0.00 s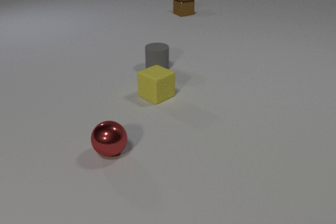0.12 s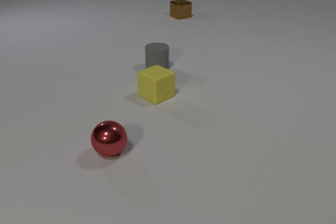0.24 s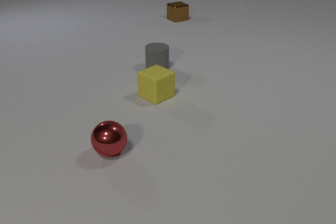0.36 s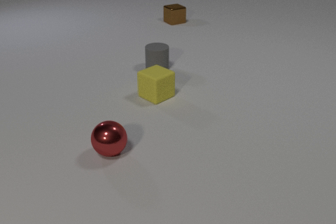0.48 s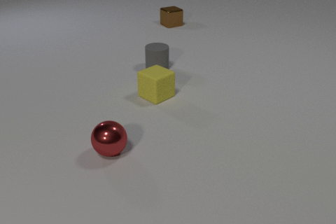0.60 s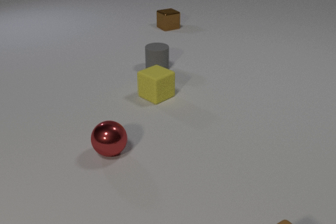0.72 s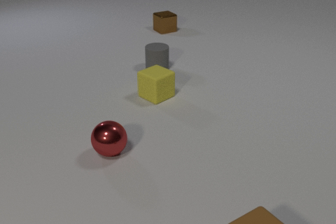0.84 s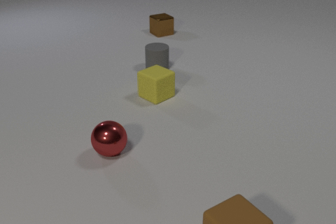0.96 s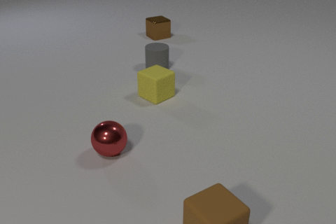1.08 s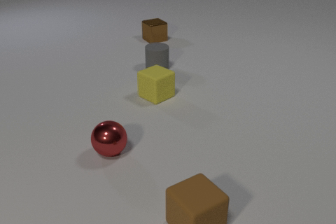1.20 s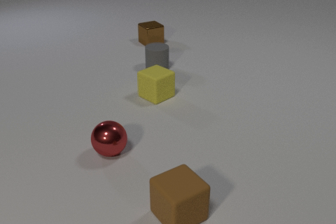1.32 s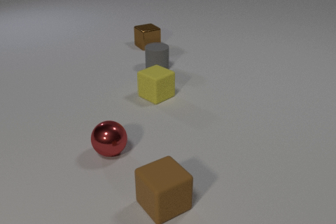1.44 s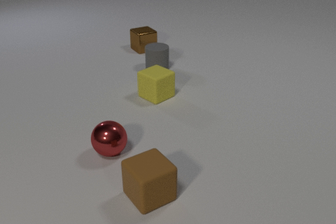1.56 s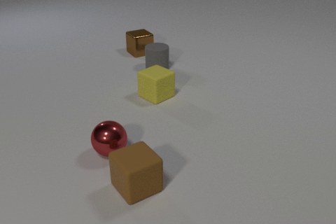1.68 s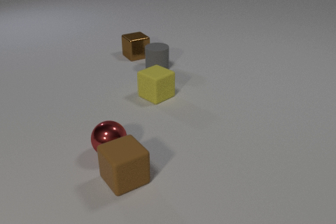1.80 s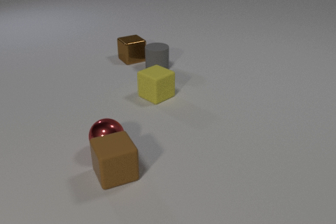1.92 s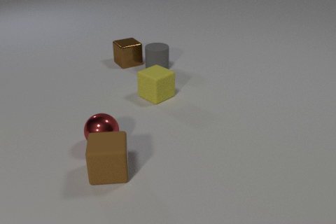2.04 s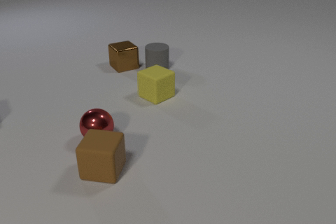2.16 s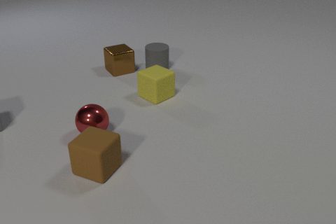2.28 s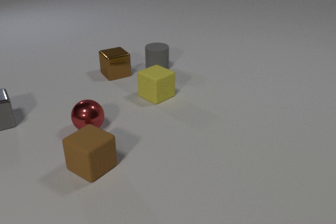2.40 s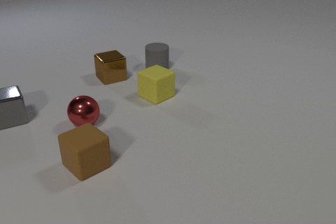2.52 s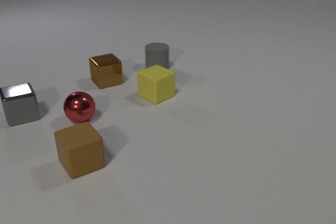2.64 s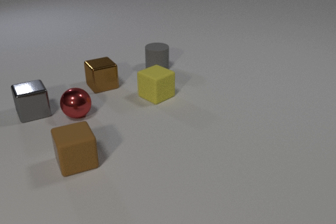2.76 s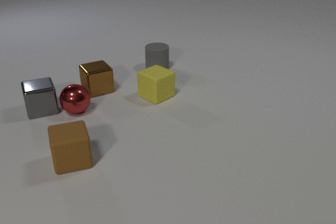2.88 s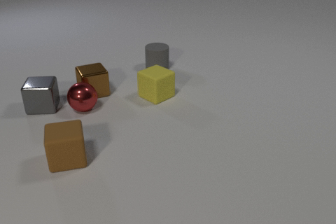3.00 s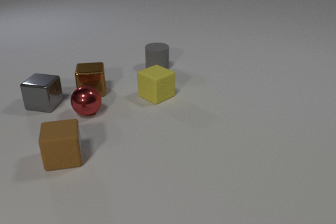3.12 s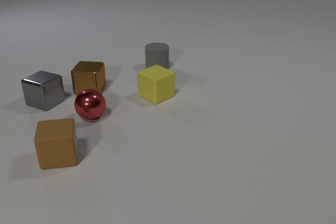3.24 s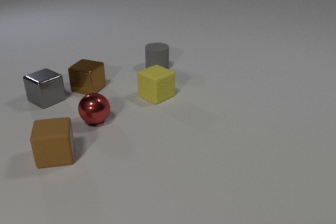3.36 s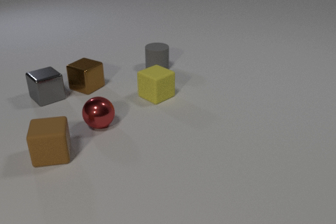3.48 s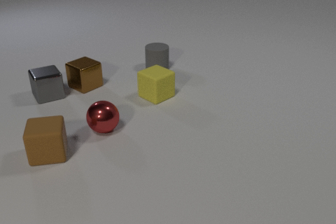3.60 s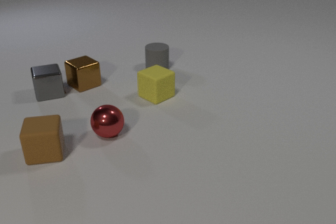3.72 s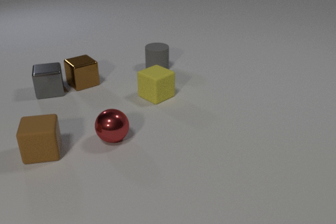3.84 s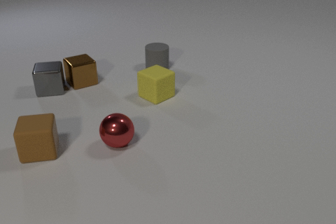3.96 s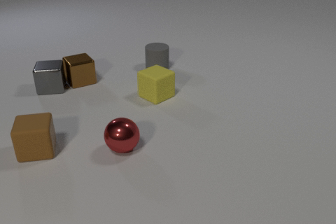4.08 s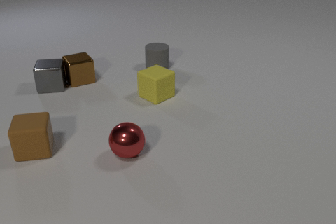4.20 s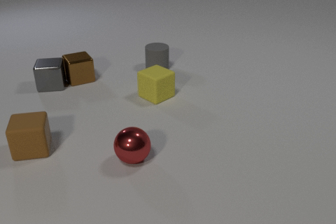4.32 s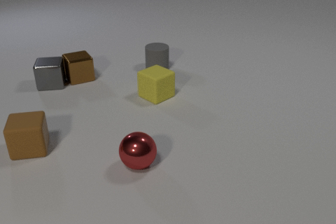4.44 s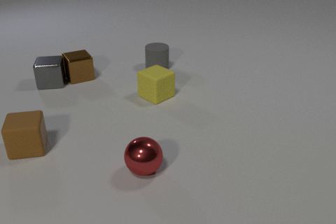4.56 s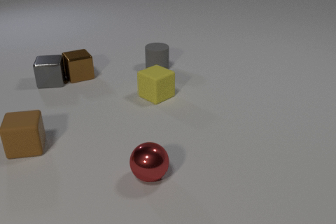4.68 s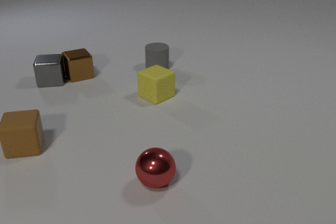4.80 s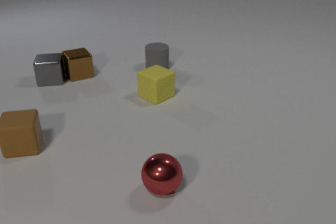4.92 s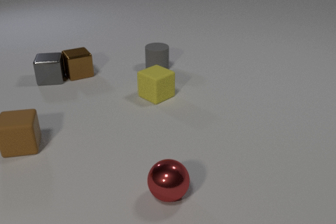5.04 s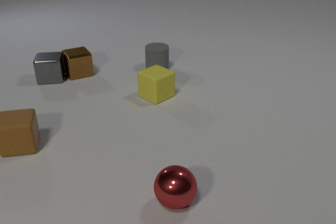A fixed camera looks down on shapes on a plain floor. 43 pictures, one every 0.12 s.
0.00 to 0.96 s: The brown rubber cube comes in at the bottom edge, slides to the left and away from the camera. The brown metal cube slides toward the camera.
0.96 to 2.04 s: The brown rubber cube slides to the left and away from the camera, spins so that its near face slides to the left, clockwise seen from above. The red metal sphere rolls away from the camera and to the left. The brown metal cube slides toward the camera and to the left. The brown rubber cube and the red metal sphere collide.
2.04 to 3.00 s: The brown rubber cube slides to the left and away from the camera, spins so that its near face slides to the left, clockwise seen from above. The red metal sphere rolls away from the camera. The gray metal cube comes in at the left edge, slides to the right and away from the camera, spins so that its near face slides to the left, clockwise seen from above. The brown metal cube slides toward the camera and to the left, spins clockwise seen from above by about 15 degrees, its near face sliding to the left. The red metal sphere and the gray metal cube collide. The red metal sphere and the brown metal cube collide.
3.00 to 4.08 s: The brown rubber cube slides to the left and away from the camera. The red metal sphere rolls toward the camera and to the right. The gray metal cube slides away from the camera, spins so that its near face slides to the left, clockwise seen from above. The brown metal cube slides away from the camera and to the left, spins clockwise seen from above by about 75 degrees, its near face sliding to the left. The gray metal cube and the brown metal cube collide.
4.08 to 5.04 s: The brown rubber cube slides to the left and away from the camera. The red metal sphere rolls toward the camera and to the right. The gray metal cube slides away from the camera. The brown metal cube slides away from the camera.
Are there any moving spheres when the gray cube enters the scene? yes.
How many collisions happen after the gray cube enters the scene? 3.
What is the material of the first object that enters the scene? rubber.
